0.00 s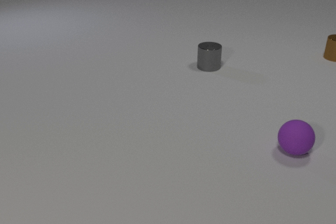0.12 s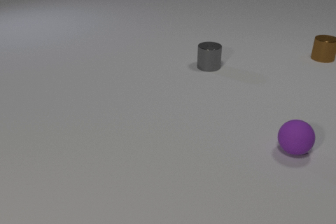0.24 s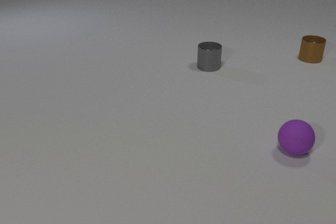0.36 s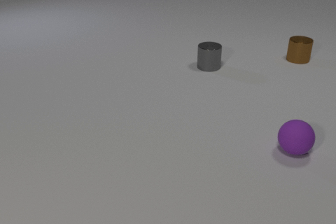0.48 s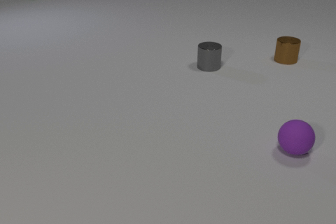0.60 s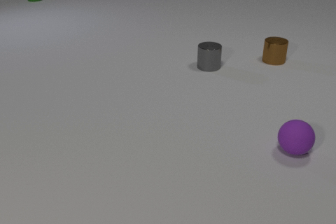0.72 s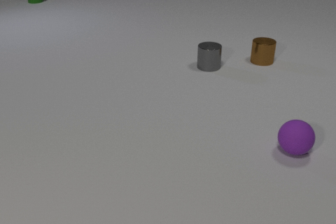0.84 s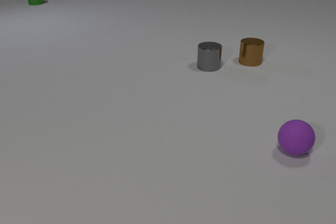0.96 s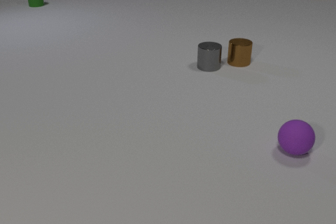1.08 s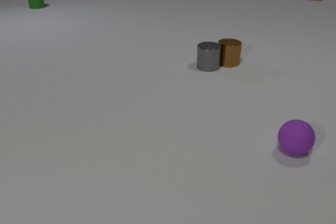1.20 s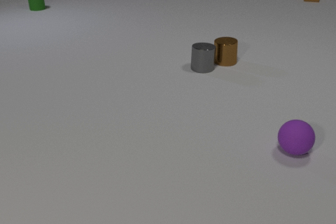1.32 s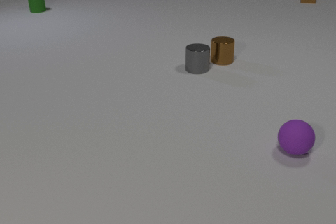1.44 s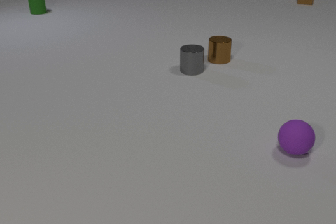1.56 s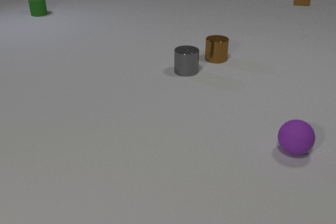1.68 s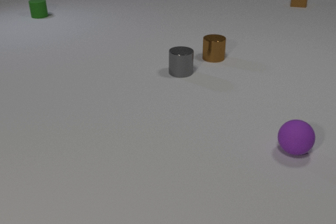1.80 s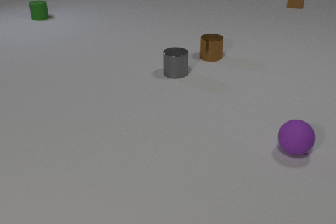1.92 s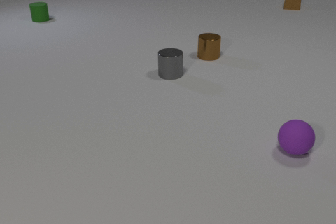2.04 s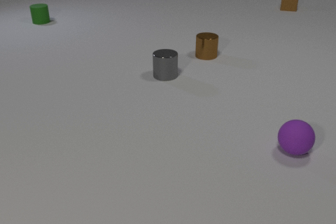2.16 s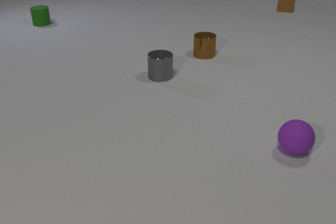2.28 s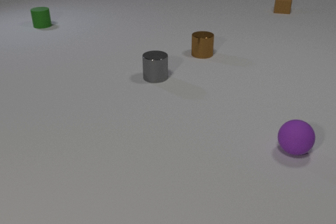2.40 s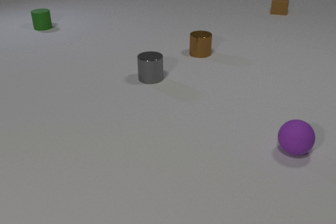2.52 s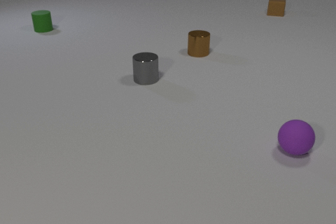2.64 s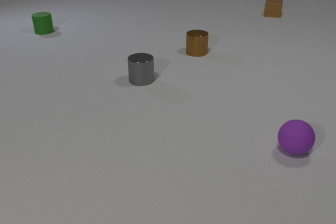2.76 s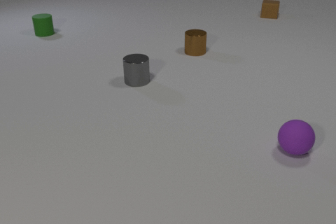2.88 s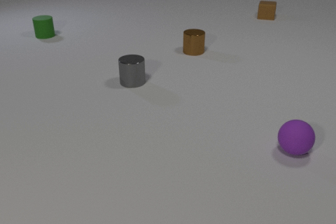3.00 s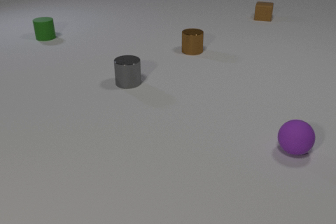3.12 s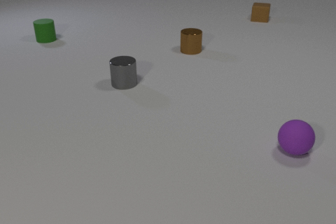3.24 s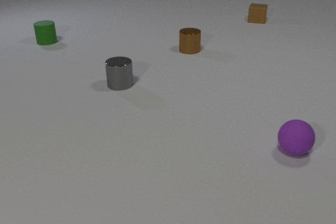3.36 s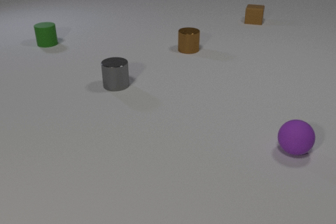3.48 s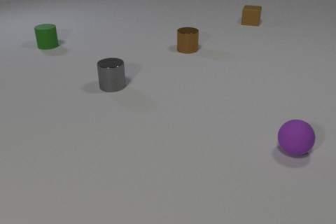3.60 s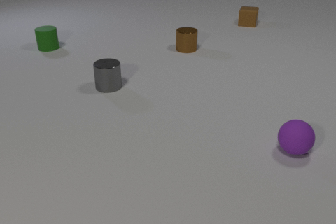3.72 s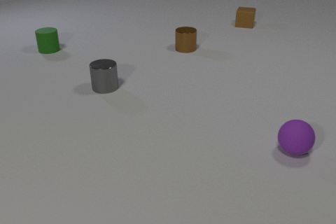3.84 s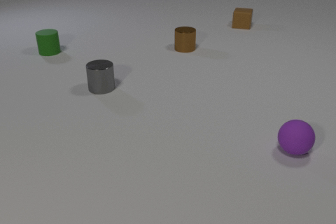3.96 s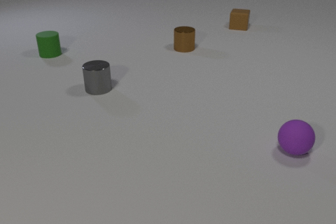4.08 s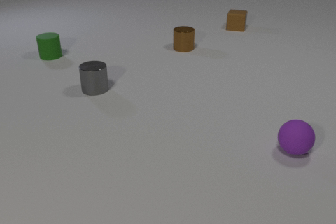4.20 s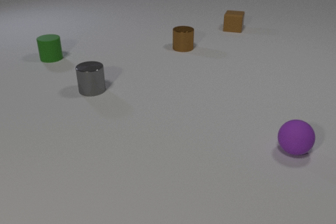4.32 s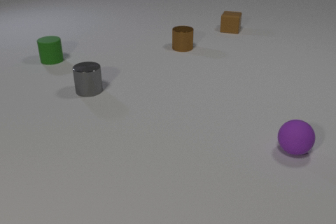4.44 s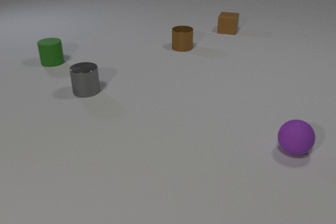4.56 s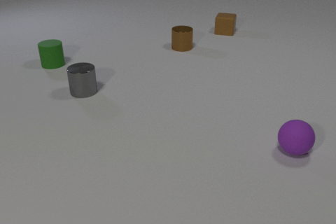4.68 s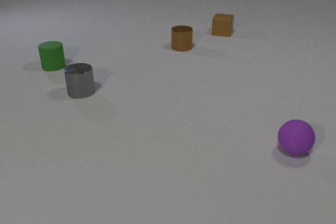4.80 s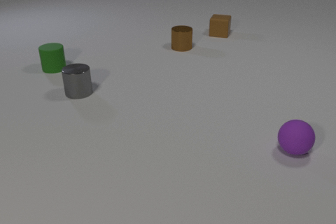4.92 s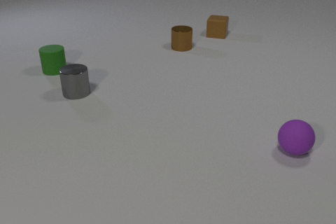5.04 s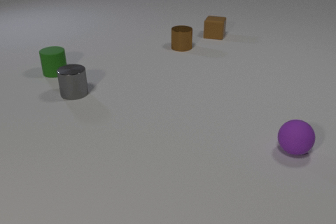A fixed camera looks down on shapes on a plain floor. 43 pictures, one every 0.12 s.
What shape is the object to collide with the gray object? cylinder.
How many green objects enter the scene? 1.
Are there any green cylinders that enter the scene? yes.
0.00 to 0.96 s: The brown metal cylinder slides to the left and toward the camera. The green rubber cylinder comes in at the top edge, slides toward the camera. The brown rubber cube comes in at the top edge, slides toward the camera and to the left.
0.96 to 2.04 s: The brown metal cylinder slides to the left and away from the camera. The gray metal cylinder slides to the left and toward the camera. The green rubber cylinder slides toward the camera. The brown rubber cube slides toward the camera and to the left. The brown metal cylinder and the gray metal cylinder collide.
2.04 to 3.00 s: The brown metal cylinder slides to the left and away from the camera. The gray metal cylinder slides to the left and toward the camera. The green rubber cylinder slides toward the camera. The brown rubber cube slides toward the camera and to the left.
3.00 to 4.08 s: The brown metal cylinder slides to the left and away from the camera. The gray metal cylinder slides to the left. The green rubber cylinder slides toward the camera. The brown rubber cube slides toward the camera and to the left.
4.08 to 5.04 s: The gray metal cylinder slides to the left. The green rubber cylinder slides toward the camera. The brown rubber cube slides toward the camera and to the left.
